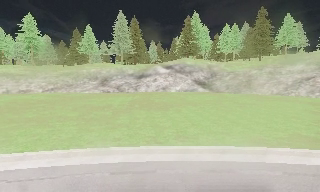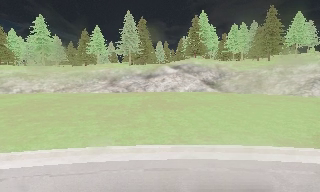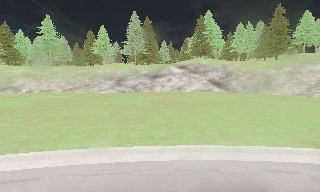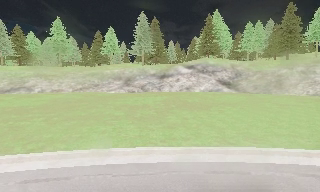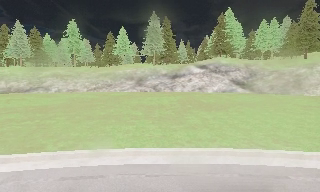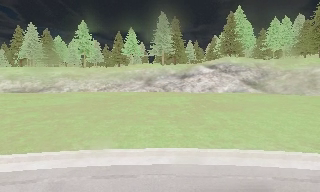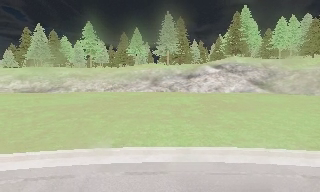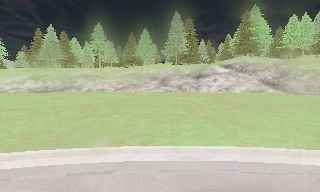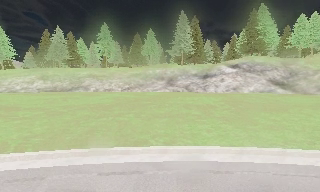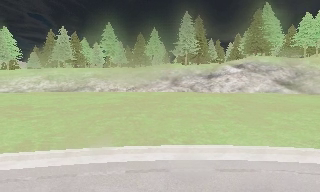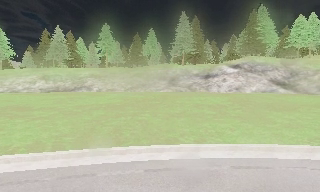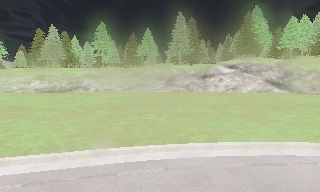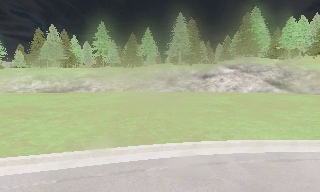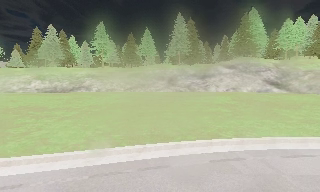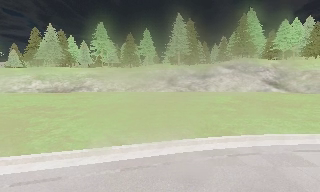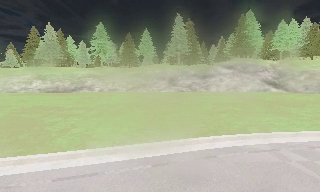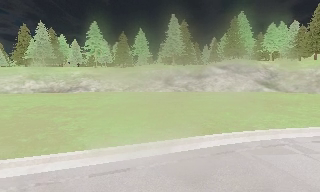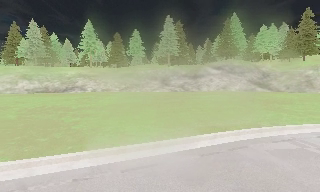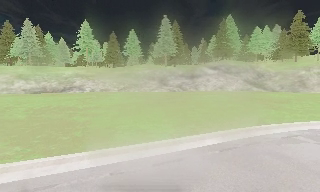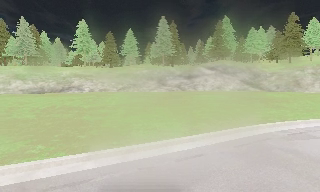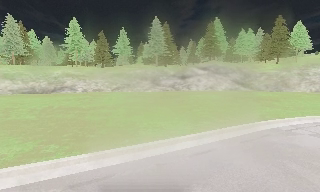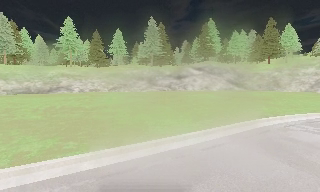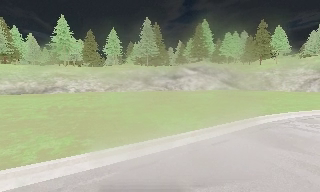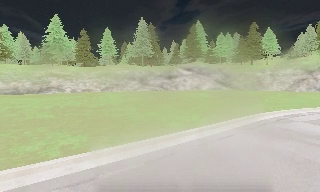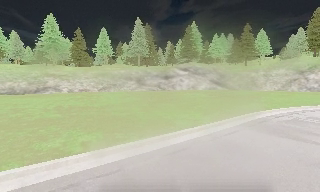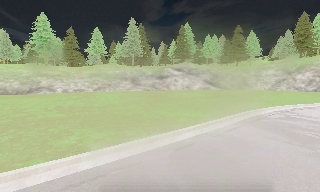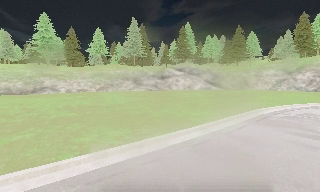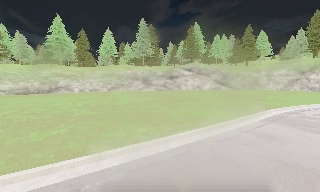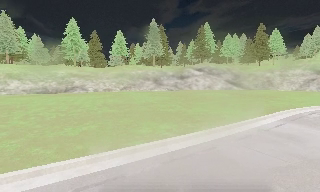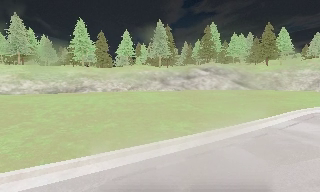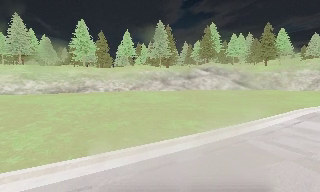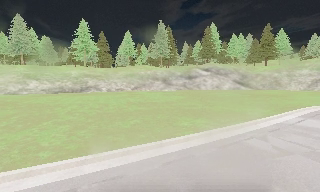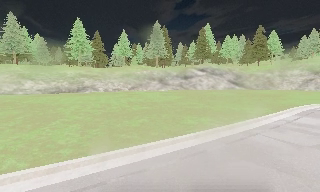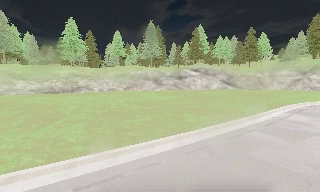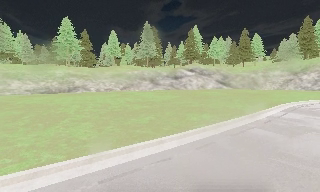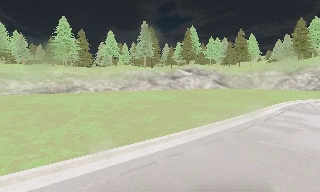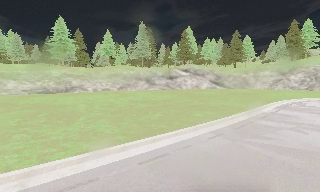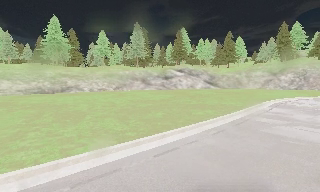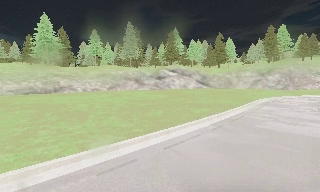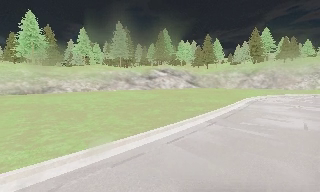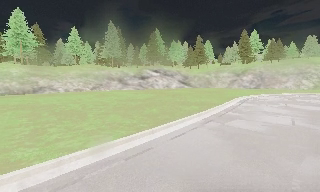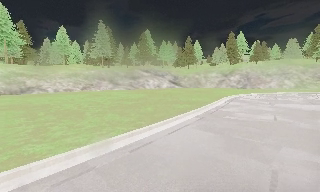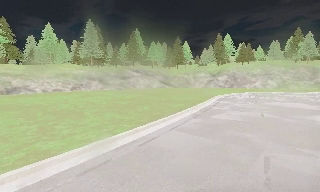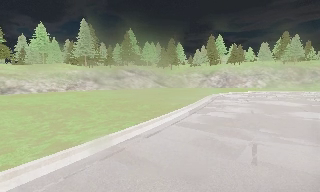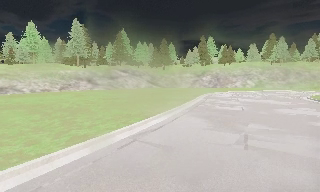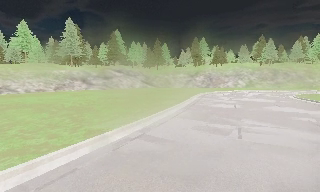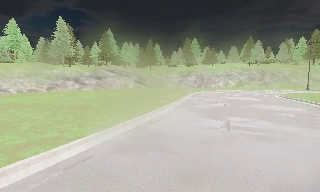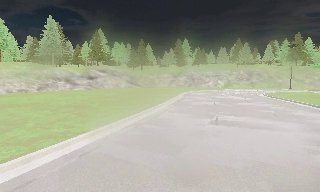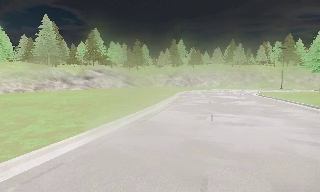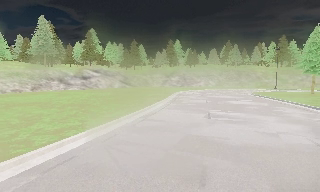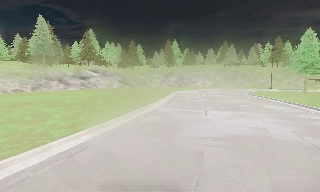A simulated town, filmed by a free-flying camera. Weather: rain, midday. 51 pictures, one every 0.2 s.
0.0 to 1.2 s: The camera pans to its left, which is counterclockwise from overhead, by about 10 degrees. It travels to its left, about 3.5 m, so close, fixed things drift to the right.
1.2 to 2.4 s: The camera travels to its left, about 3.5 m, so close, fixed things drift to the right.
2.4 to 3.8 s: The camera pans to its right, which is clockwise from overhead, by about 10 degrees. It travels to its left, about 6 m, so close, fixed things drift to the right.
3.8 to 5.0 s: The camera pans to its right, which is clockwise from overhead, by about 15 degrees. It travels to its left and backward, about 4.5 m.
5.0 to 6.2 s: The camera travels to its left and backward, about 4 m, so close, fixed things drift to the right.
6.2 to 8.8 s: The camera pans to its right, which is clockwise from overhead, by about 35 degrees. It travels to its left and backward, about 9 m.
8.8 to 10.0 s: The camera pans to its right, which is clockwise from overhead, by about 10 degrees. It travels backward, about 5 m, so what stands in front gets smaller.
The film runs forward here.
